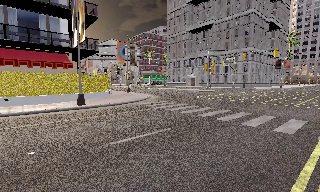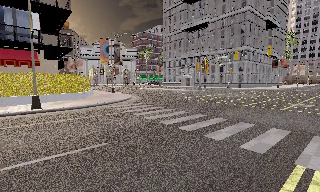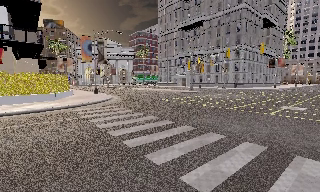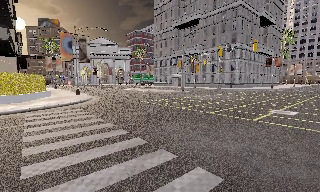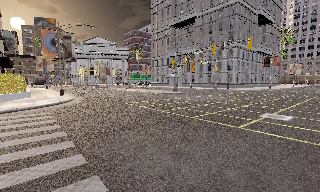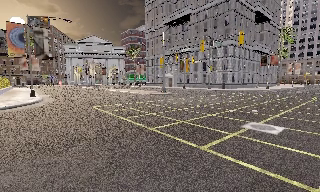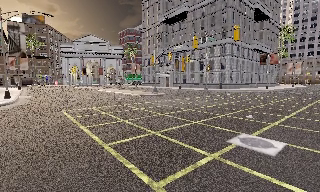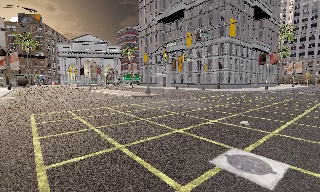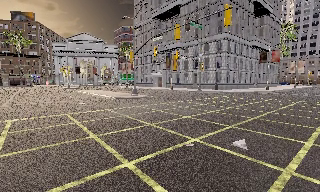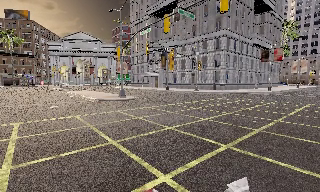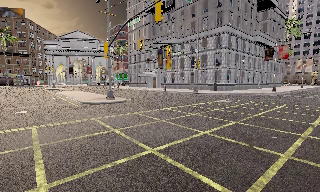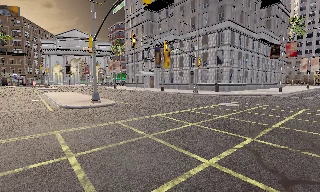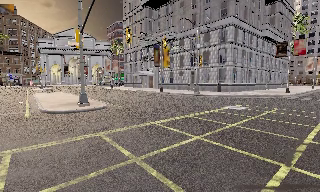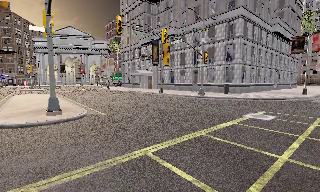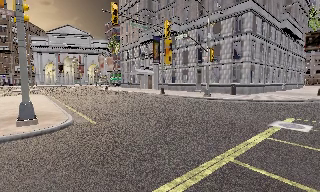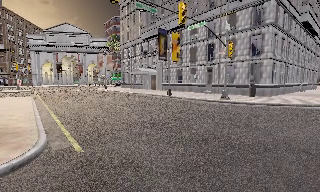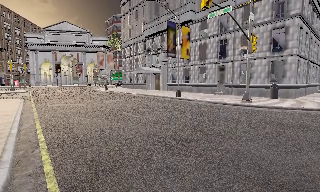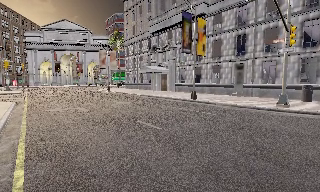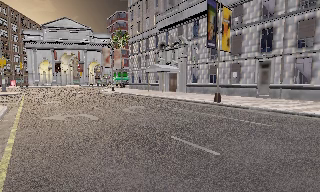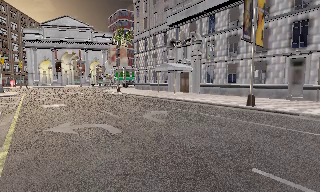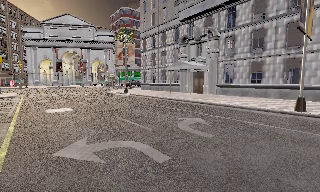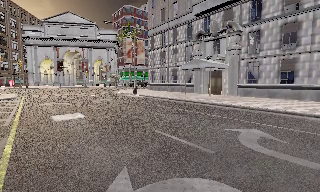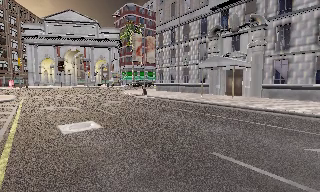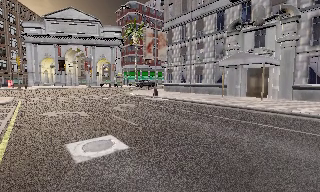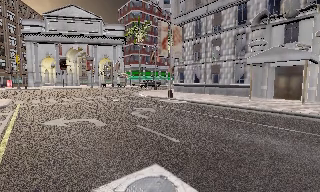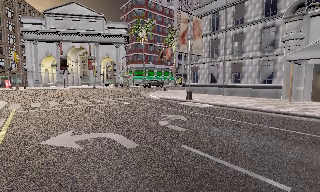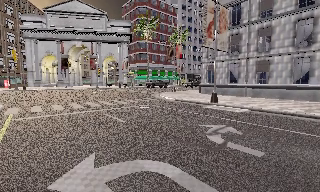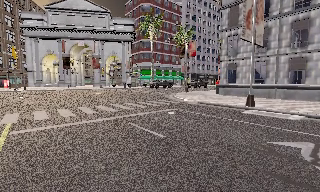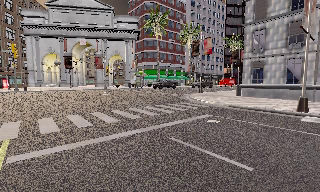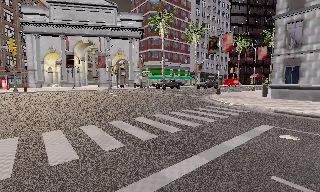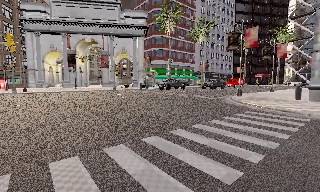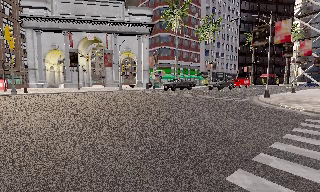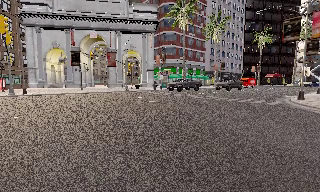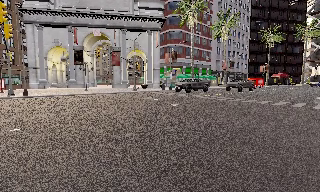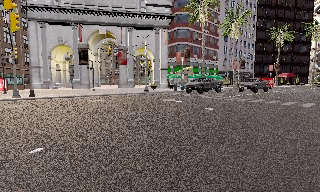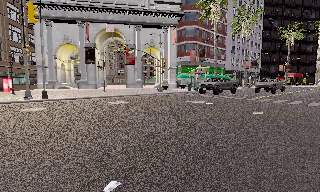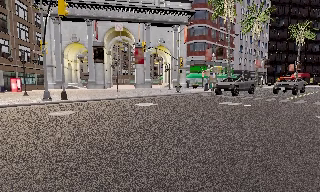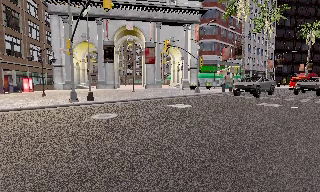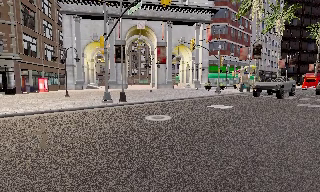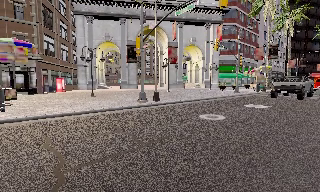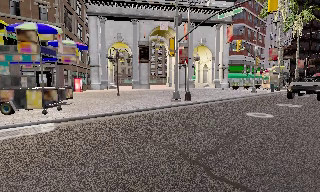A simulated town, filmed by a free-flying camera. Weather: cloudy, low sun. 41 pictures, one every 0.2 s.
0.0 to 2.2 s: The camera travels forward and to its right, about 20 m, so what stands in front looms larger.
2.2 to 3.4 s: The camera travels forward, about 12 m, so what stands in front looms larger.
3.4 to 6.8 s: The camera travels forward and to its left, about 40 m, so what stands in front looms larger.
6.8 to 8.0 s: The camera travels to its left, about 14 m, so close, fixed things drift to the right.
The film runs forward here.
